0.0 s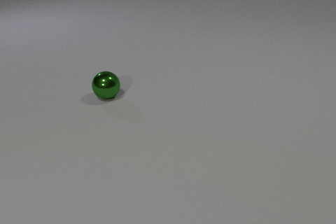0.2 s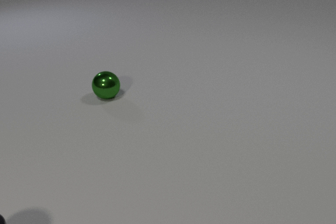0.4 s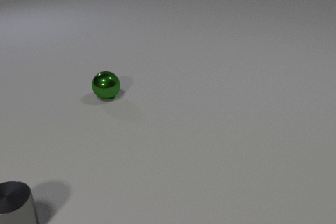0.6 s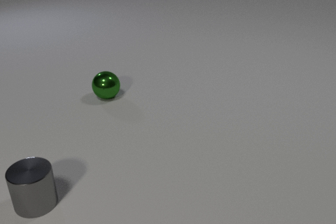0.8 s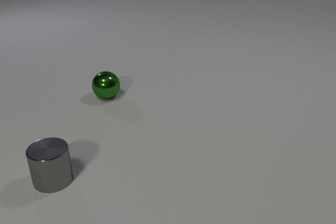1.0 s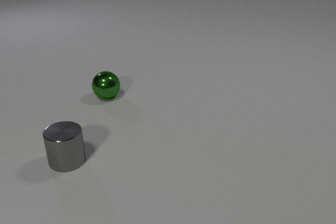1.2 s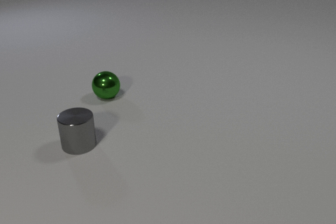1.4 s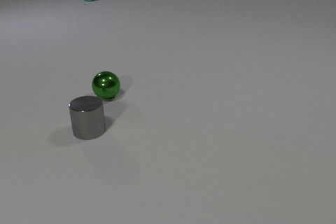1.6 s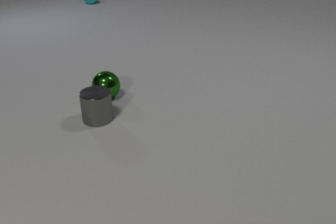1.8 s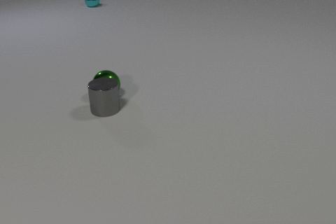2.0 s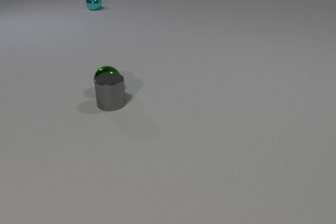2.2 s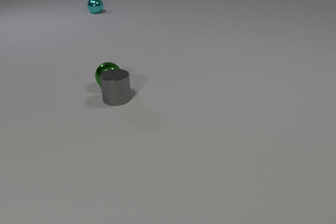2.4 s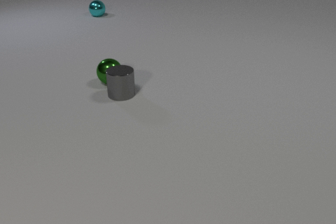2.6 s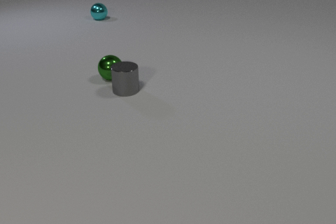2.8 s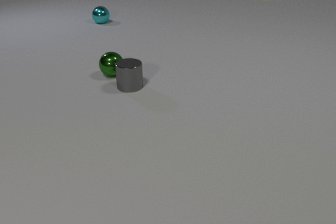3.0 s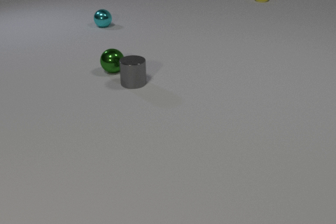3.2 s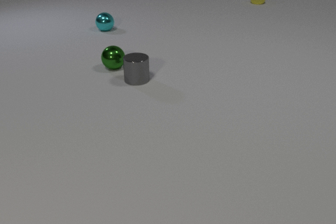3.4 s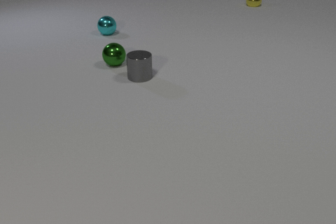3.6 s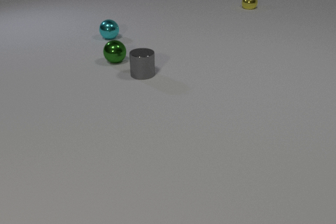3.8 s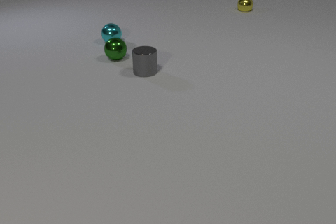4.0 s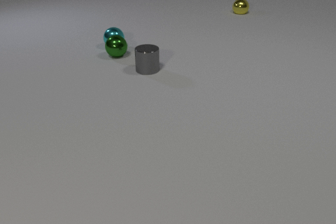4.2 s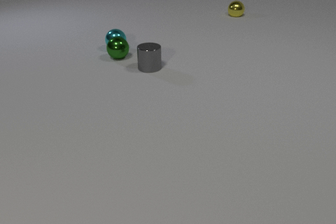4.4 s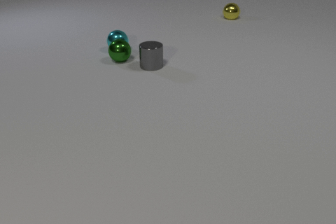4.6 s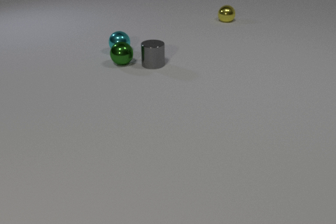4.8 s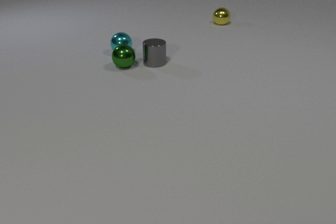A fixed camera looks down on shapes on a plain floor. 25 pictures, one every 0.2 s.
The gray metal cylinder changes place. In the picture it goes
away from the camera.
The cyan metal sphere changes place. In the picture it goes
toward the camera.
0.0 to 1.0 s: The gray metal cylinder comes in at the bottom edge, slides away from the camera and to the right.
1.0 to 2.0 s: The gray metal cylinder slides away from the camera and to the right. The green metal sphere rolls away from the camera. The cyan metal sphere comes in at the top edge, rolls toward the camera. The gray metal cylinder and the green metal sphere collide.
2.0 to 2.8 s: The gray metal cylinder slides away from the camera and to the right. The green metal sphere rolls away from the camera. The cyan metal sphere rolls toward the camera. The yellow metal sphere comes in at the top edge, rolls toward the camera.
2.8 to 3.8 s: The gray metal cylinder slides away from the camera and to the right. The green metal sphere rolls away from the camera. The cyan metal sphere rolls toward the camera. The yellow metal sphere rolls toward the camera.
3.8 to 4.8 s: The gray metal cylinder slides away from the camera and to the right. The green metal sphere rolls toward the camera. The cyan metal sphere rolls toward the camera. The yellow metal sphere rolls toward the camera and to the left. The green metal sphere and the cyan metal sphere collide.
How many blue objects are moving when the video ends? 0.
What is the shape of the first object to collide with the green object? cylinder.
Are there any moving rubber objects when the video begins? no.
